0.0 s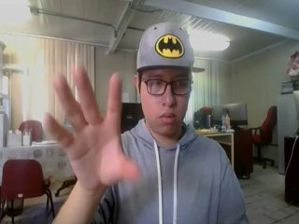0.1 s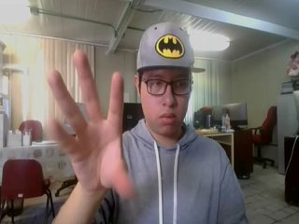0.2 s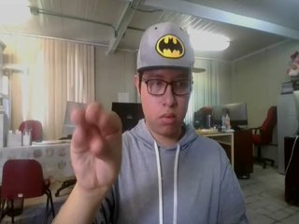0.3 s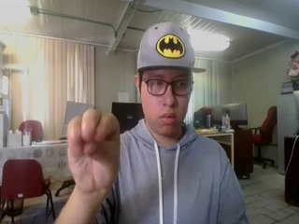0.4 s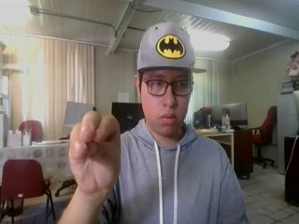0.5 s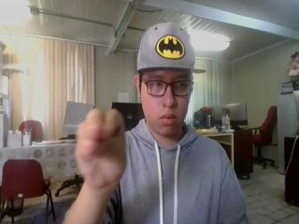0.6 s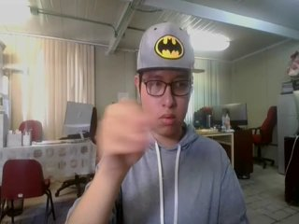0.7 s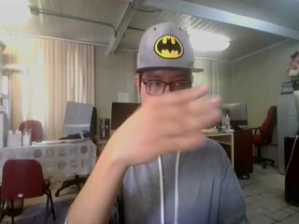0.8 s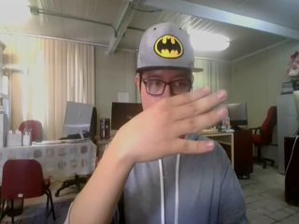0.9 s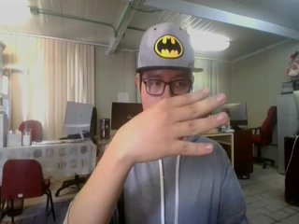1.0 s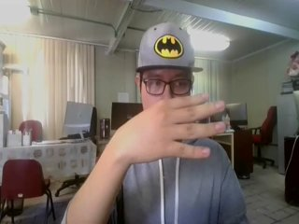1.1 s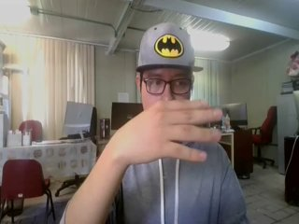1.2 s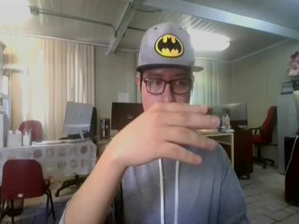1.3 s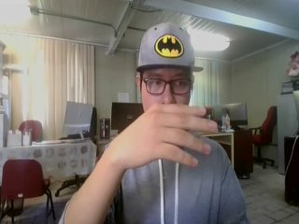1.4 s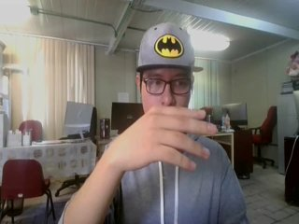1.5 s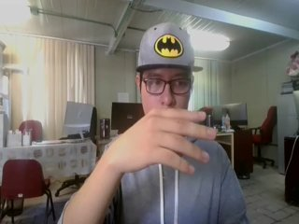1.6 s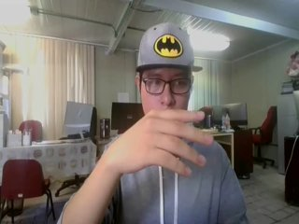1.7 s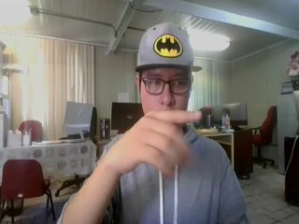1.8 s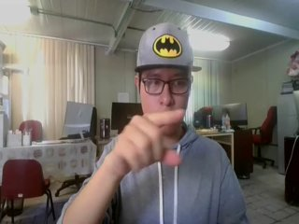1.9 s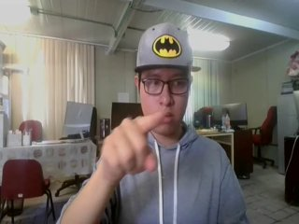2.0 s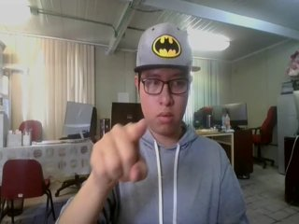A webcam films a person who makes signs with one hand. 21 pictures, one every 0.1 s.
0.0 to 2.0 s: On the screen the hand sweeps to the right. The name of the sign: Throw left.
